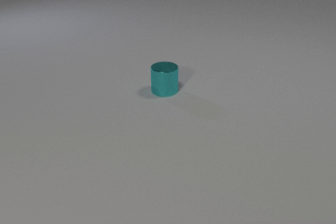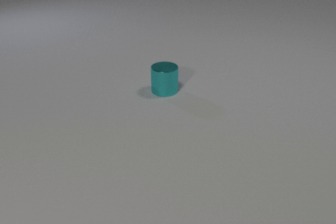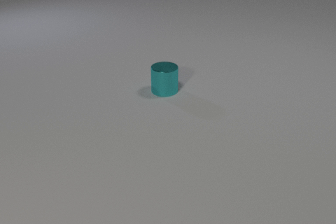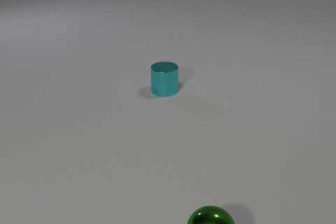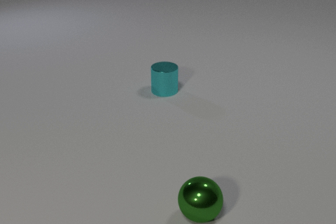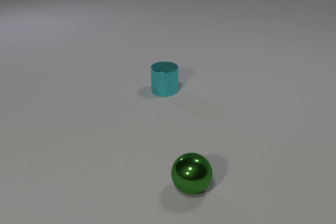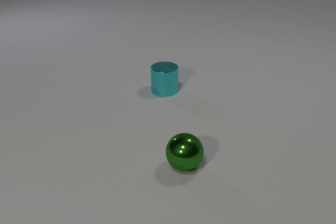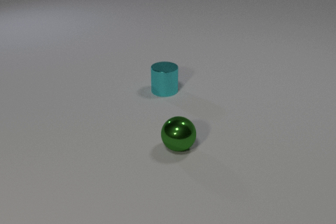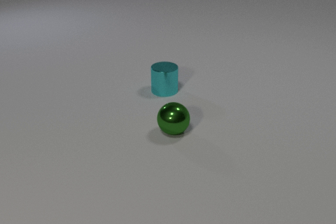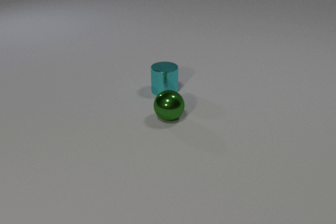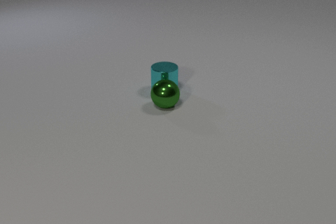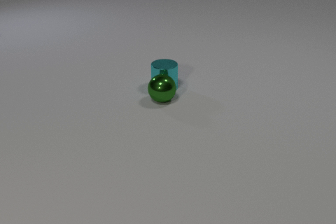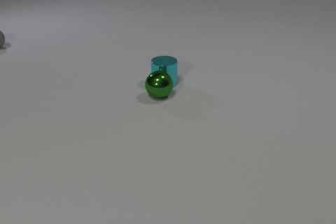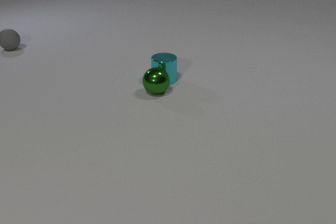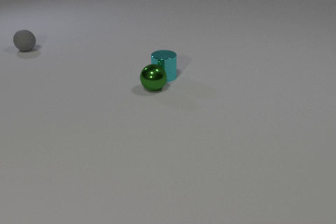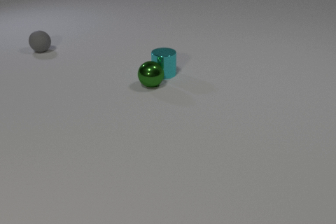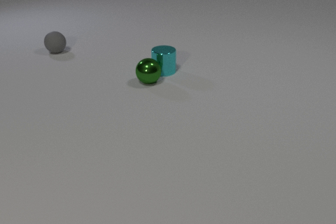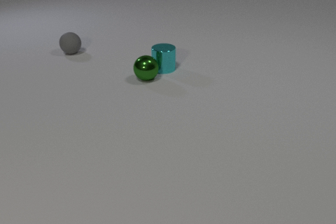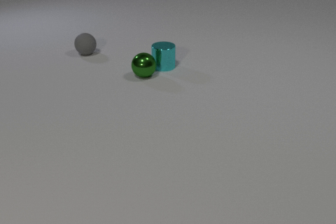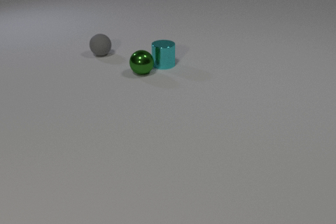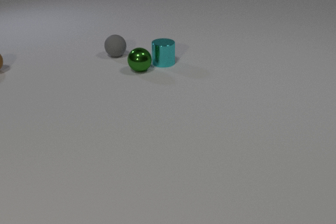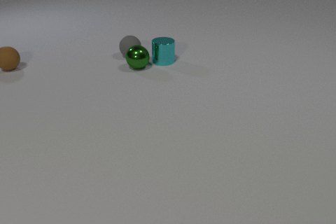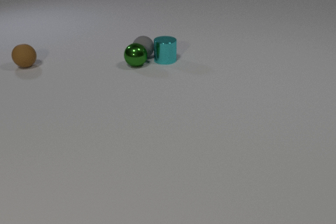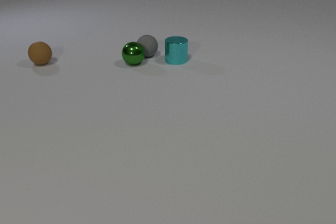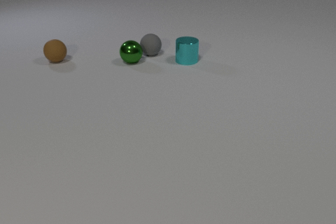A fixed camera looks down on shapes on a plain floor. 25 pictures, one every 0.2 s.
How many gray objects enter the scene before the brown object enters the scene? 1.
Are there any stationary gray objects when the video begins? no.
What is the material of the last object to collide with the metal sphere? rubber.
0.0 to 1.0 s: The green metal sphere comes in at the bottom edge, rolls away from the camera.
1.0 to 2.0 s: The green metal sphere rolls away from the camera.
2.0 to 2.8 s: The green metal sphere rolls away from the camera. The cyan metal cylinder slides away from the camera. The gray rubber sphere comes in at the left edge, rolls to the right and toward the camera. The green metal sphere and the cyan metal cylinder collide.
2.8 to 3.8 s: The green metal sphere rolls away from the camera. The cyan metal cylinder slides away from the camera. The gray rubber sphere rolls to the right and toward the camera.
3.8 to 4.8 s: The green metal sphere rolls away from the camera. The cyan metal cylinder slides to the right and away from the camera. The brown rubber sphere comes in at the left edge, rolls to the right. The gray rubber sphere rolls to the right. The green metal sphere and the gray rubber sphere collide. The cyan metal cylinder and the gray rubber sphere collide.
